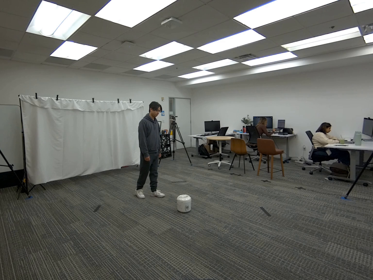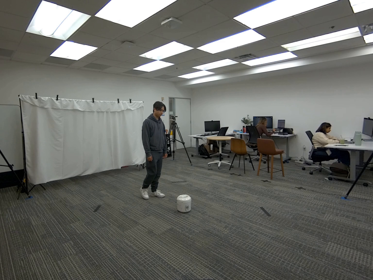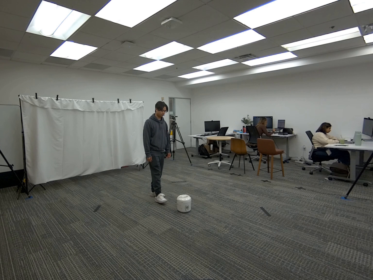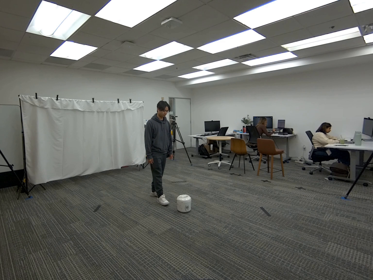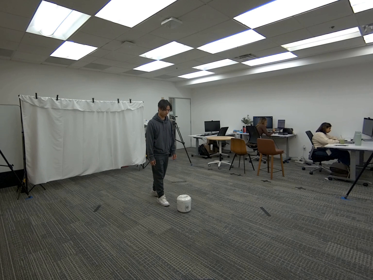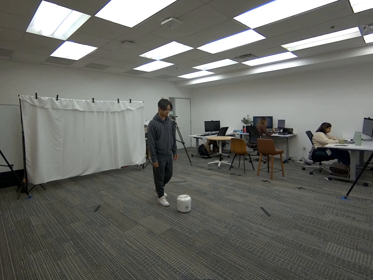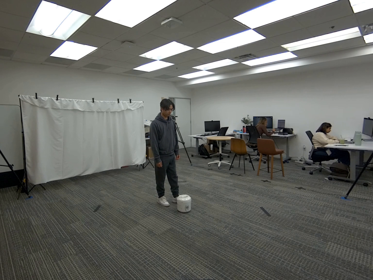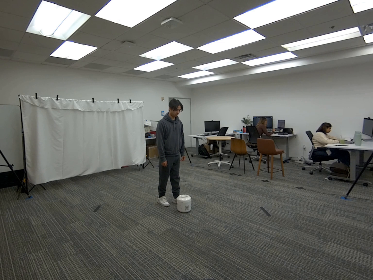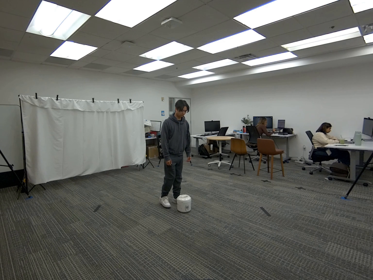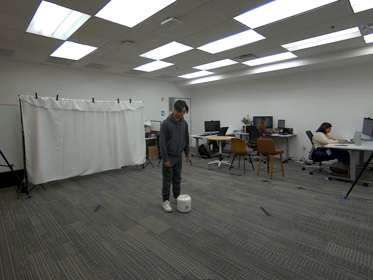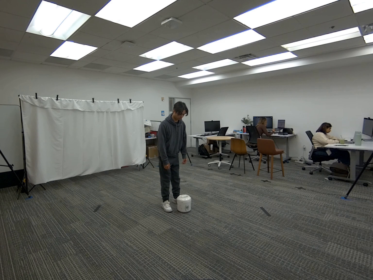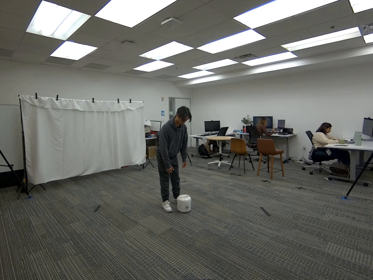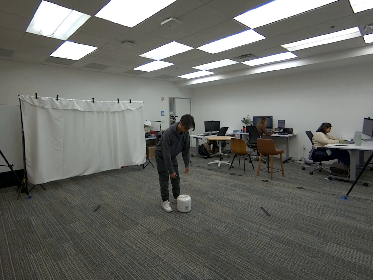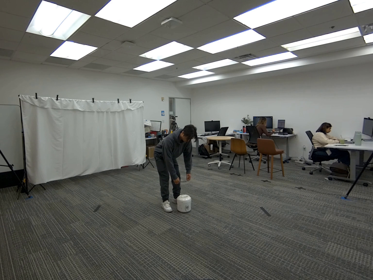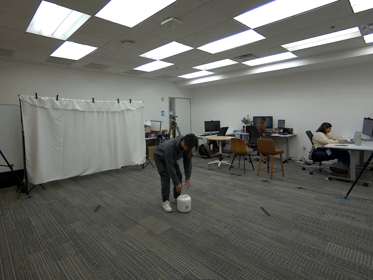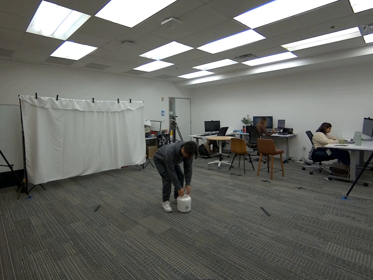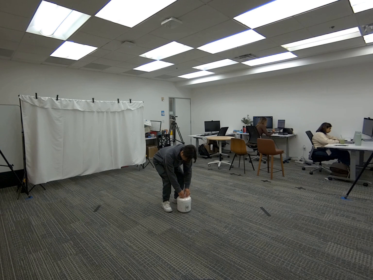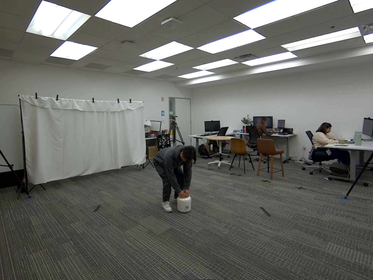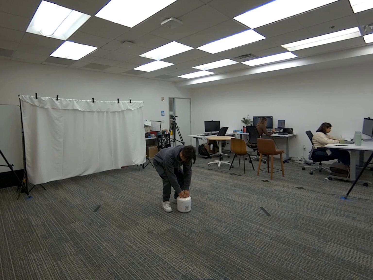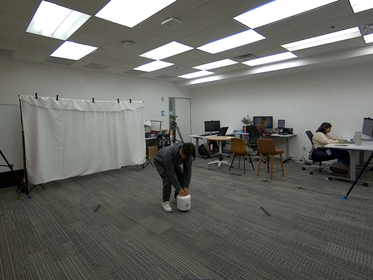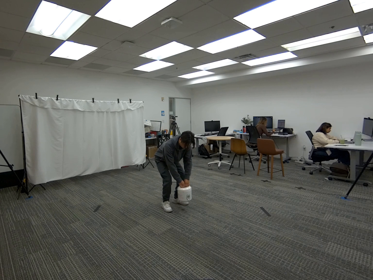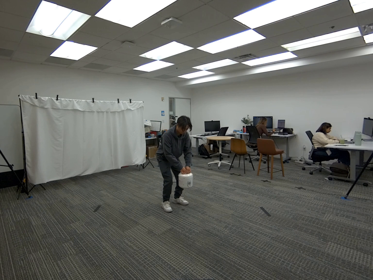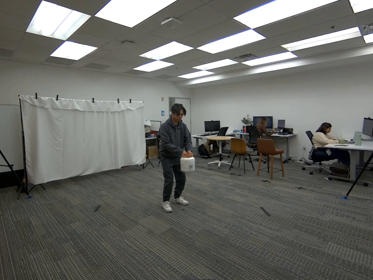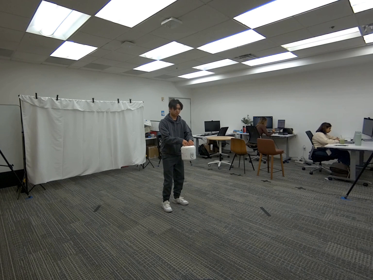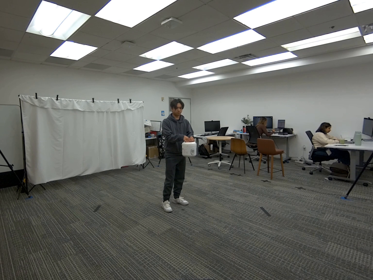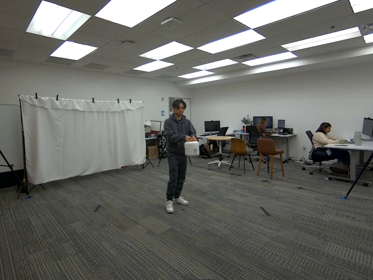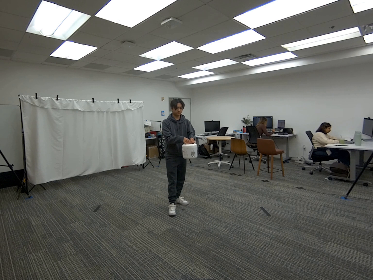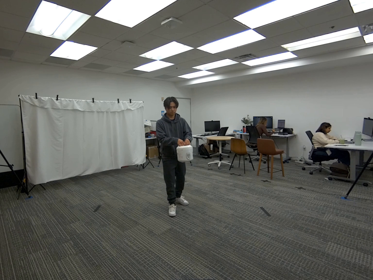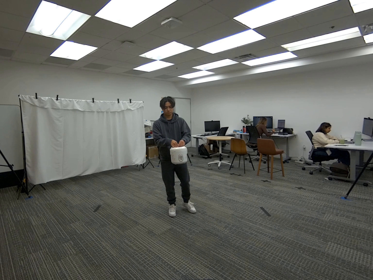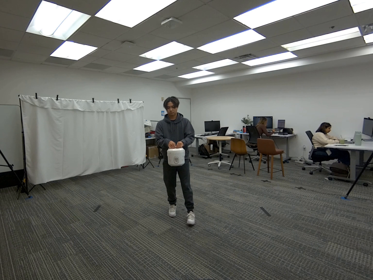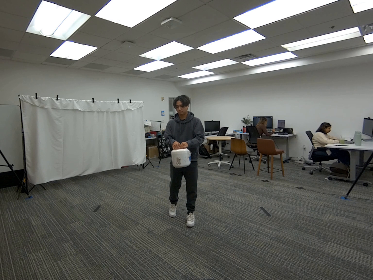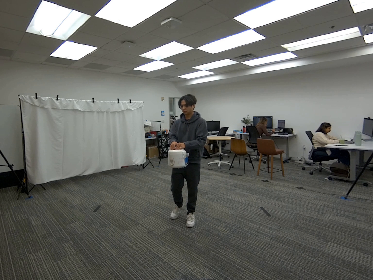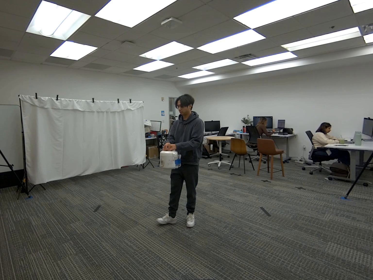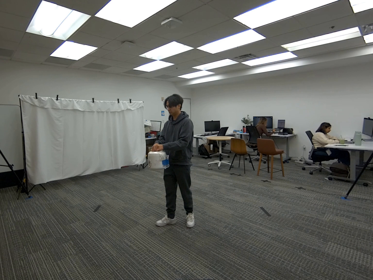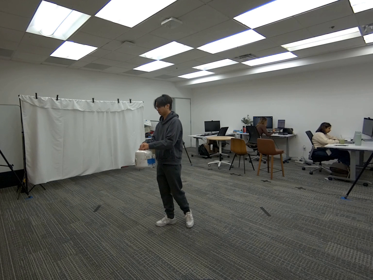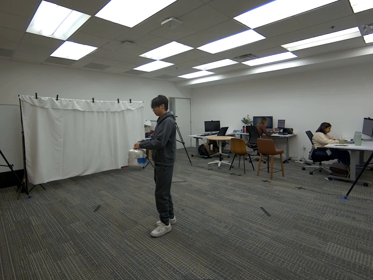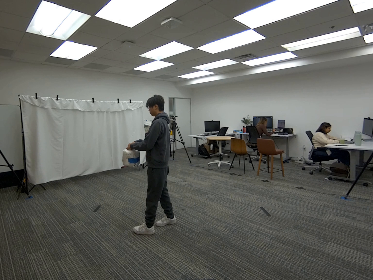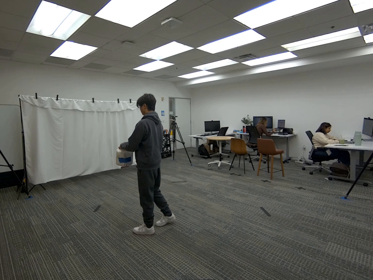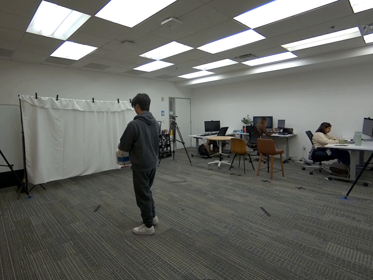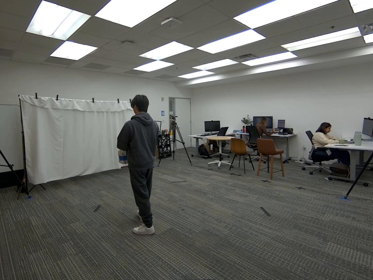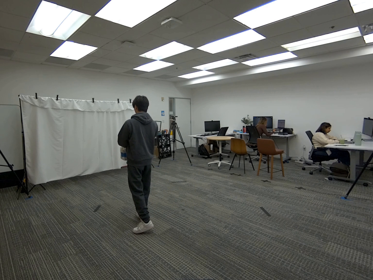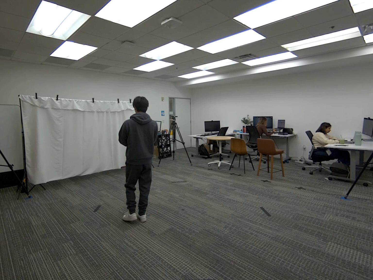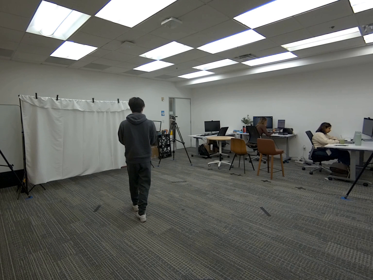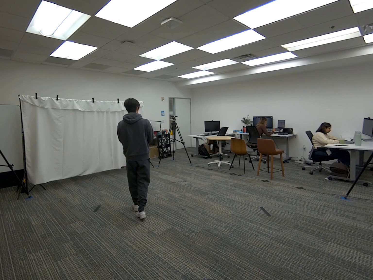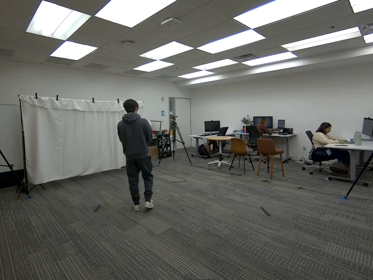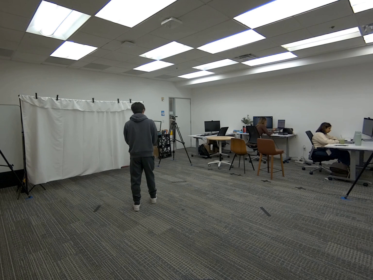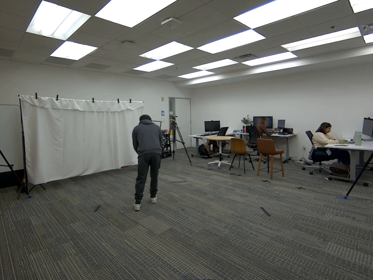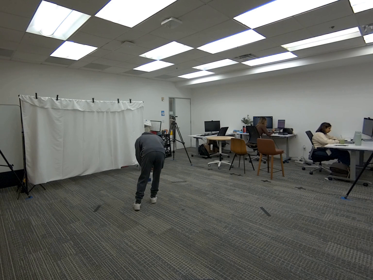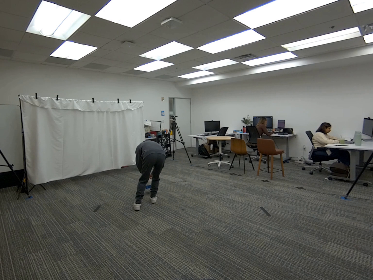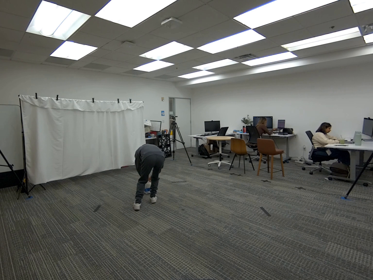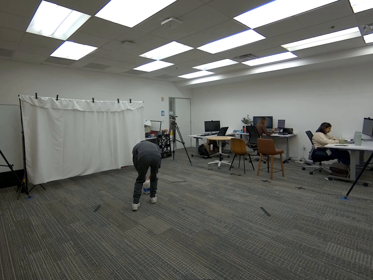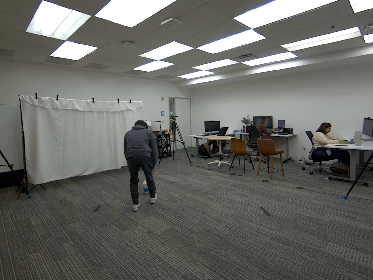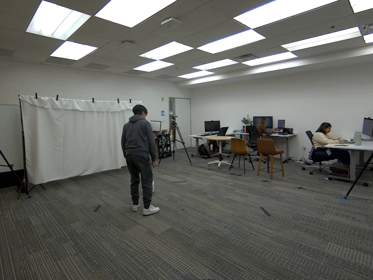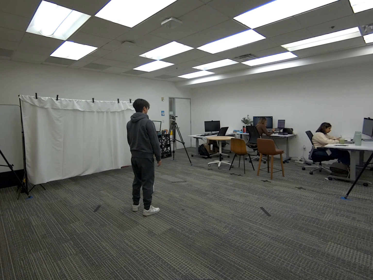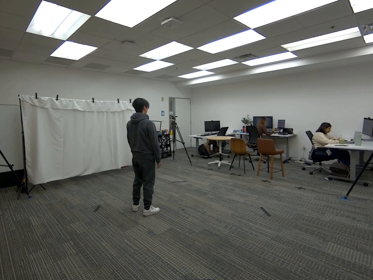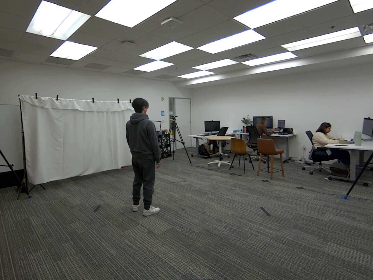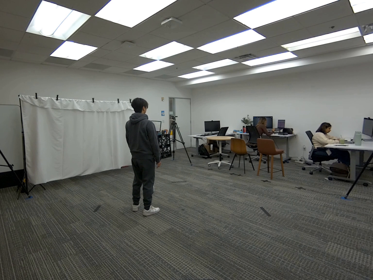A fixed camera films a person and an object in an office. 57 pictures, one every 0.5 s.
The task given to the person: Walk over to the rice cooker on the ground, pick it up, and hold it with both hands and place it on the ground.
